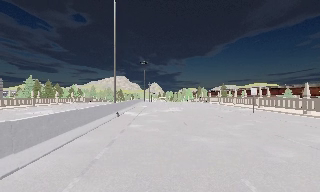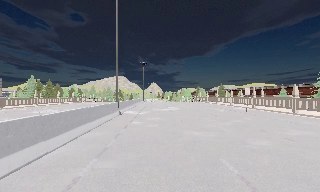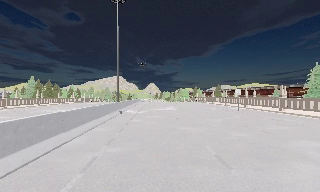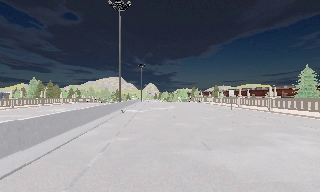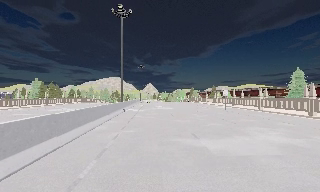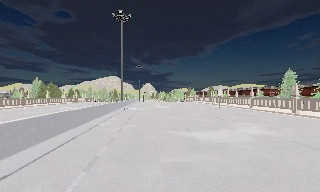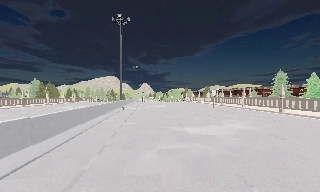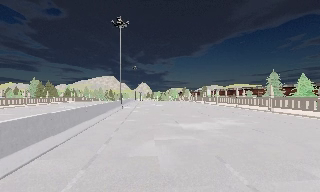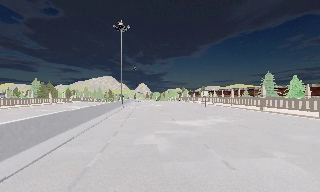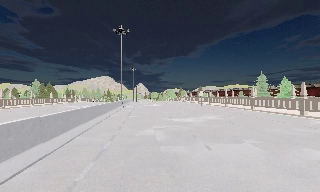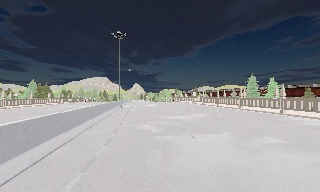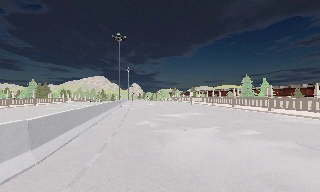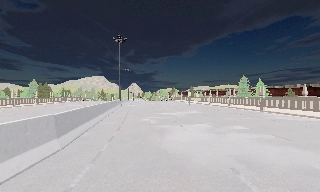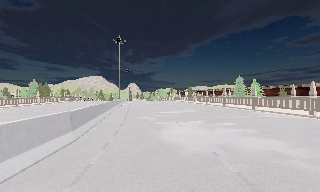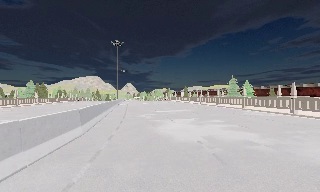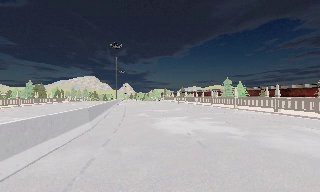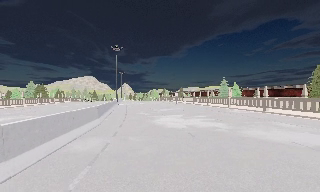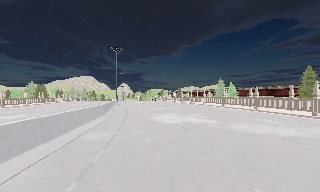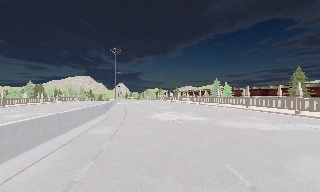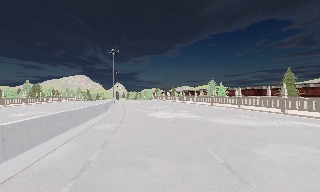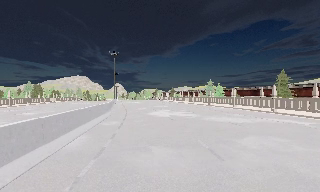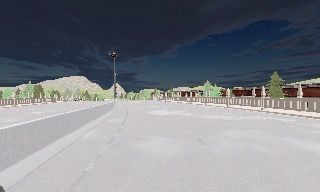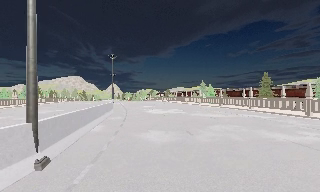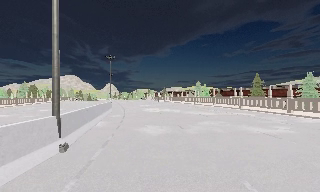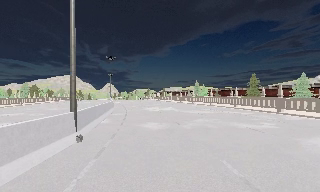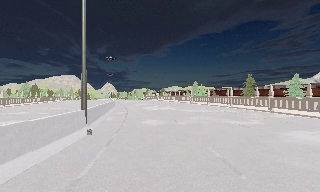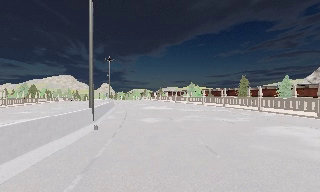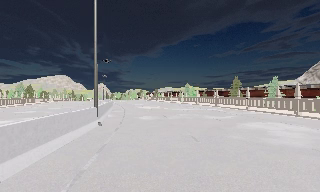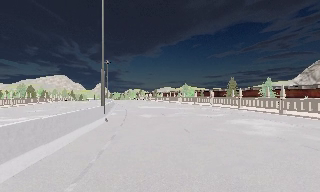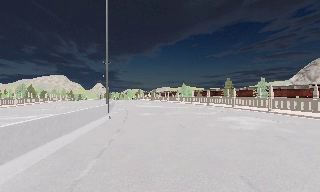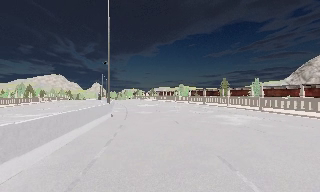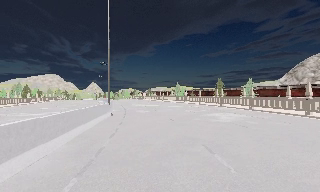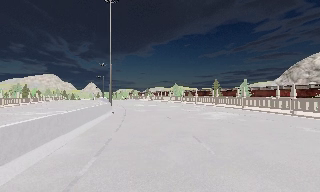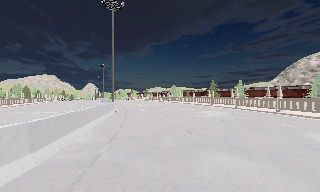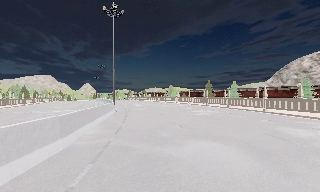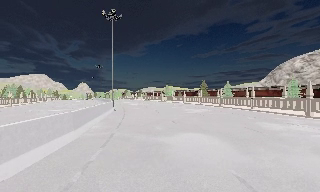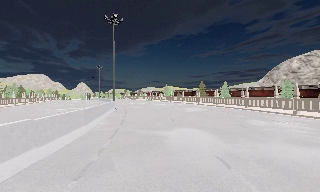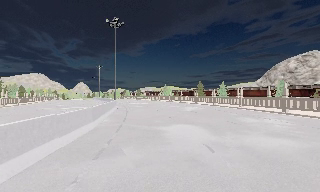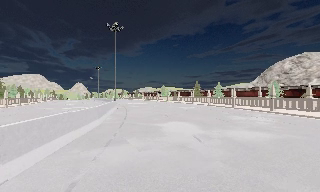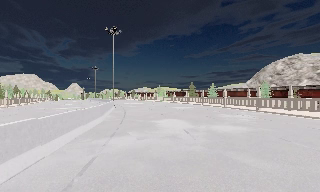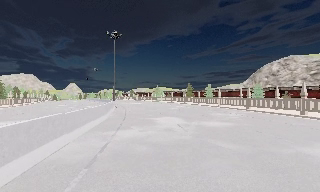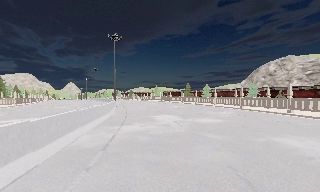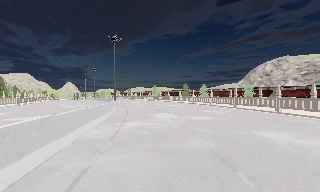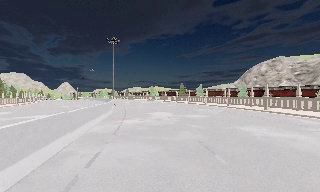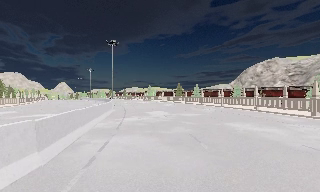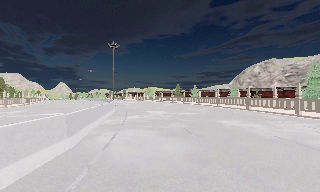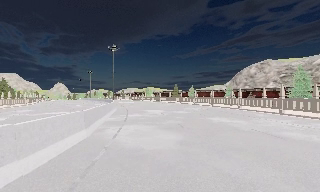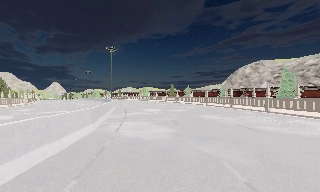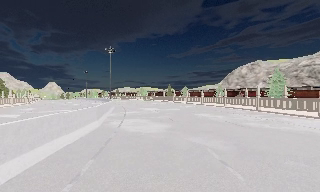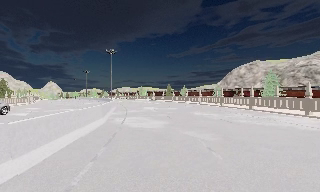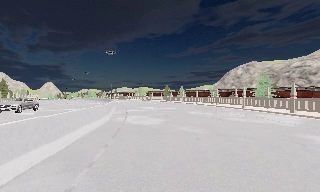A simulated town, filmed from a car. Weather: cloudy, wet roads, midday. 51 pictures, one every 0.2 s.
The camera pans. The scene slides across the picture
to the left.
The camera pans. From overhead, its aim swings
clockwise.
0.0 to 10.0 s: The scene slides to the left, as the camera pans about 35 degrees to its right. It travels backward, about 60 m.
The film runs backward here.
